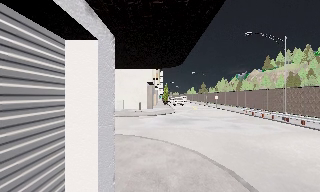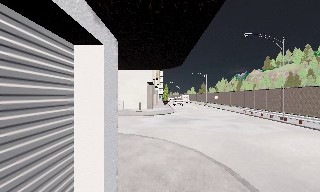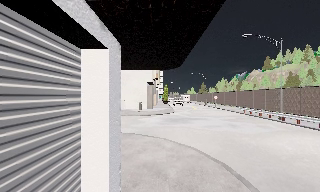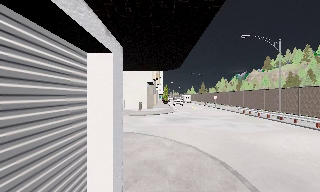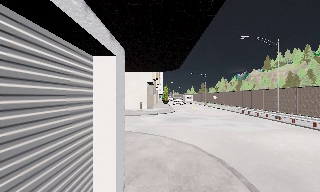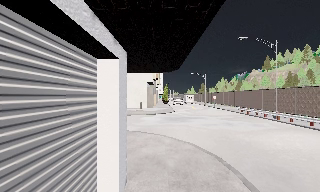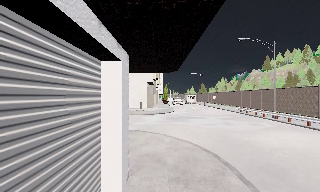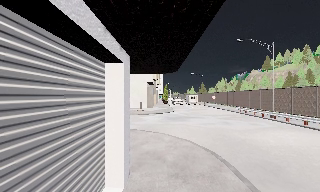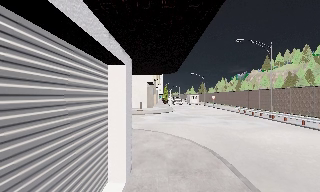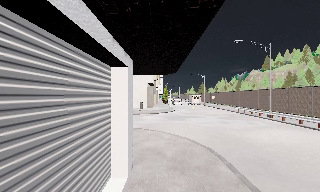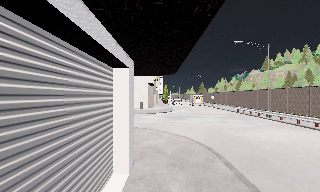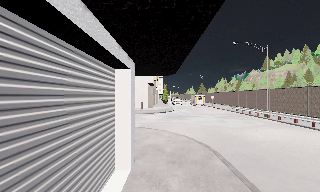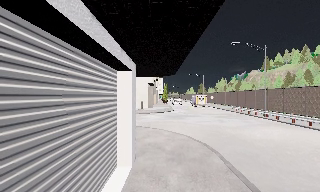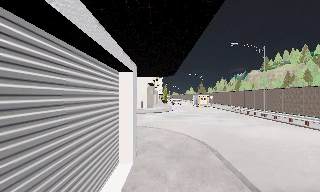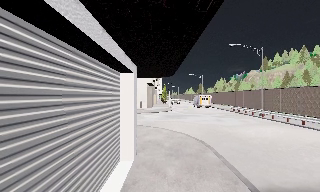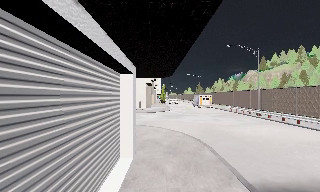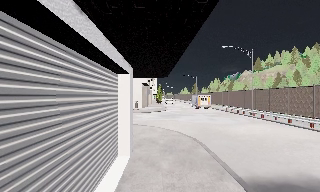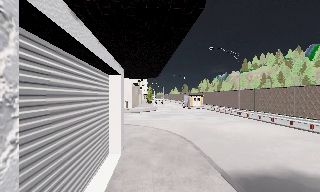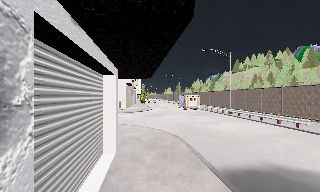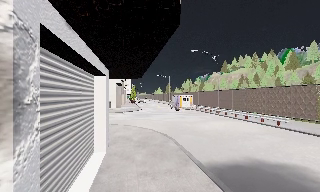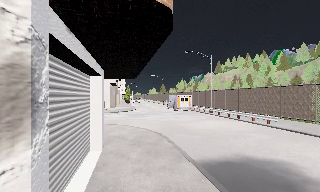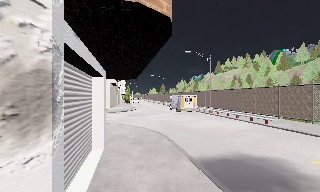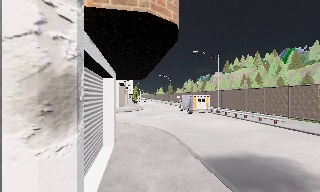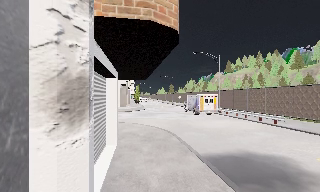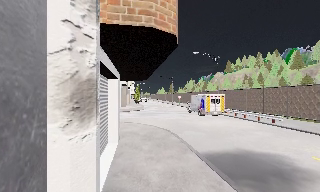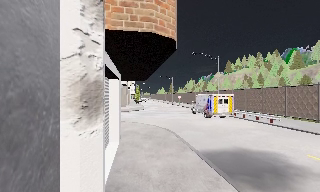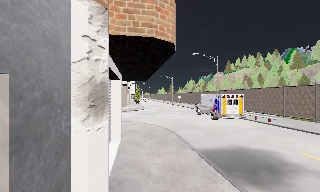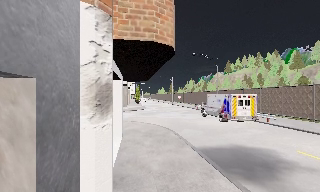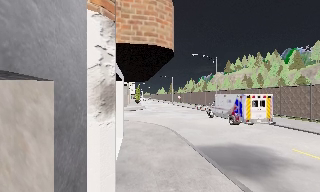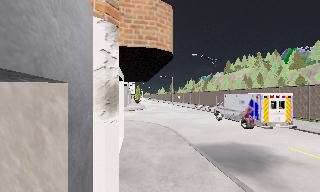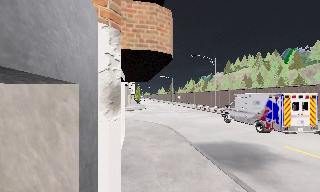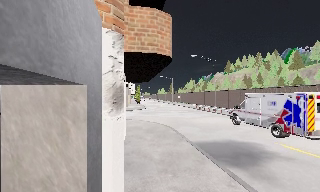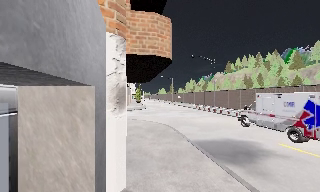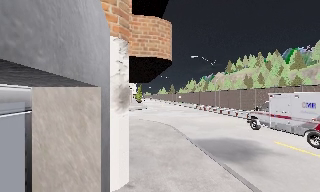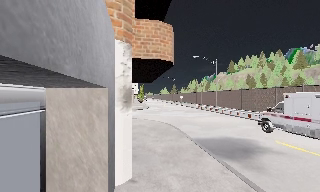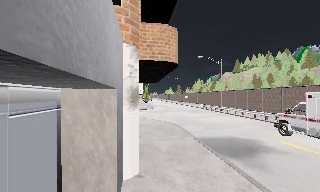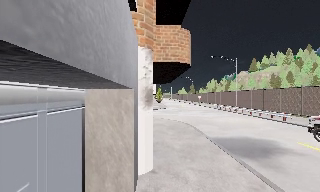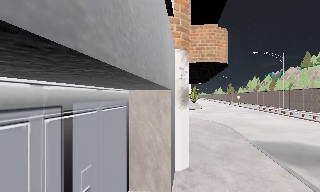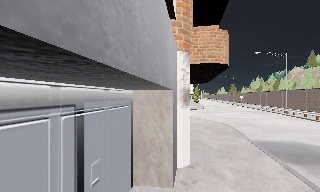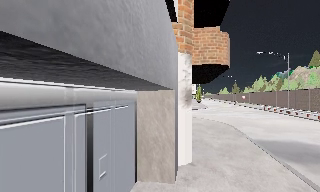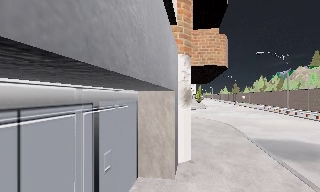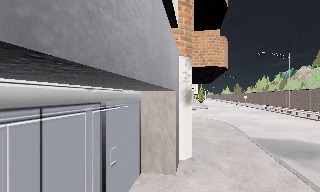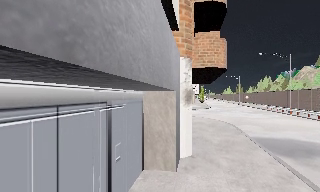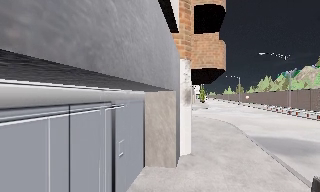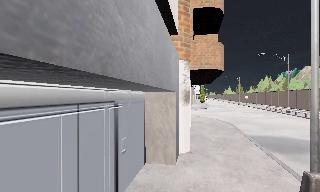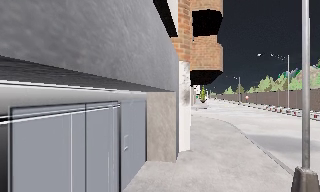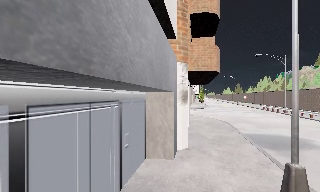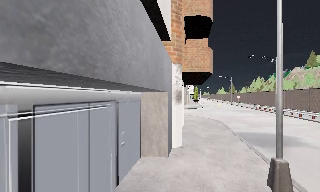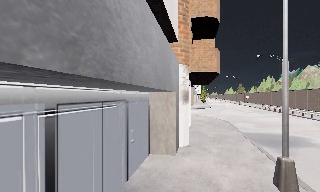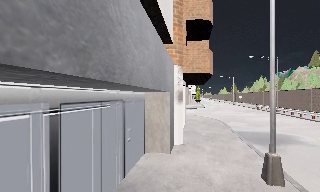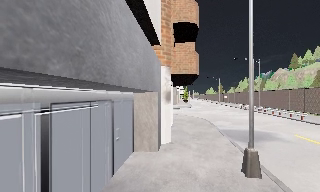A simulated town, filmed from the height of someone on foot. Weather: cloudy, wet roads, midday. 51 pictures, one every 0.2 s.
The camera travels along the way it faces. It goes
backward.
0.0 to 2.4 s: The camera travels backward, about 2.5 m, so what stands in front gets smaller.
2.4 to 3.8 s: The camera pans to its right, which is clockwise from overhead, by about 10 degrees. It travels backward, about 1.5 m, so what stands in front gets smaller.
3.8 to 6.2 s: The camera travels backward, about 2.5 m, so what stands in front gets smaller.
6.2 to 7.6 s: The scene slides to the right, as the camera pans about 20 degrees to its left. It travels backward, about 1.5 m, so what stands in front gets smaller.
7.6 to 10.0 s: The camera travels backward, about 2.5 m, so what stands in front gets smaller.
The film runs backward here.
